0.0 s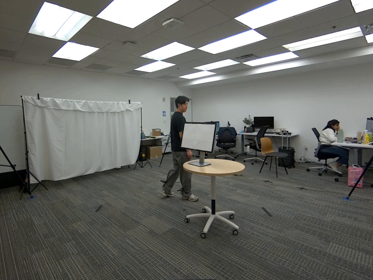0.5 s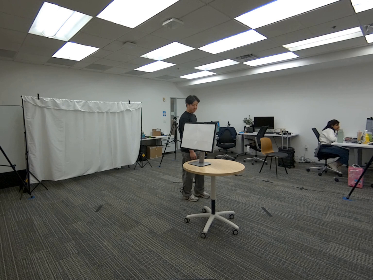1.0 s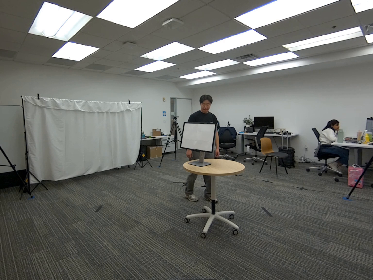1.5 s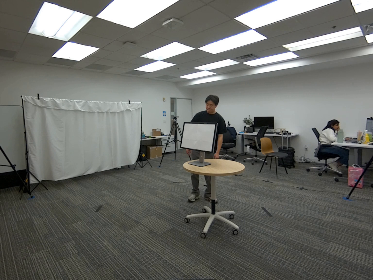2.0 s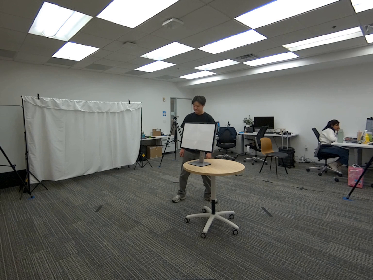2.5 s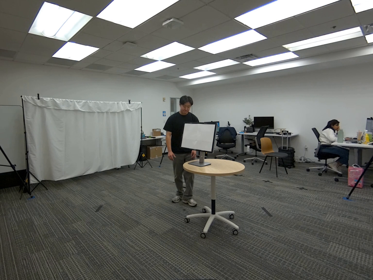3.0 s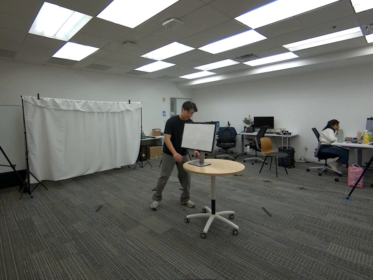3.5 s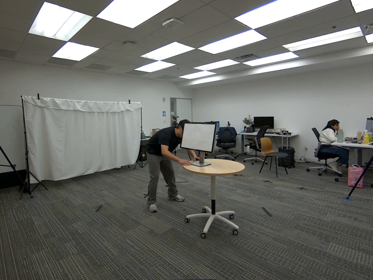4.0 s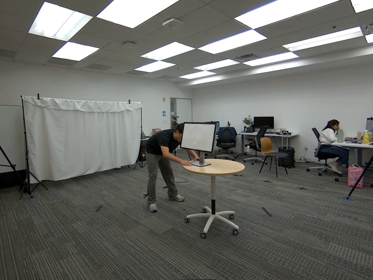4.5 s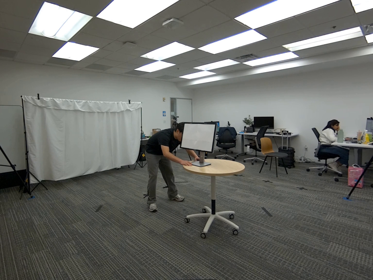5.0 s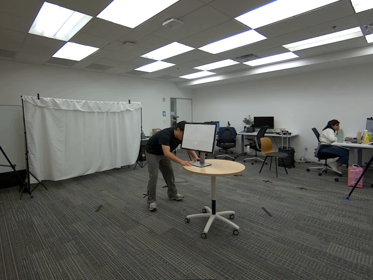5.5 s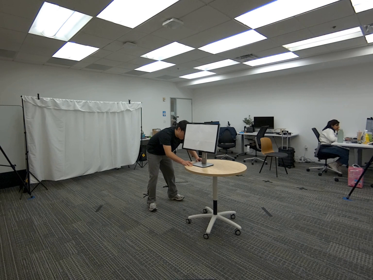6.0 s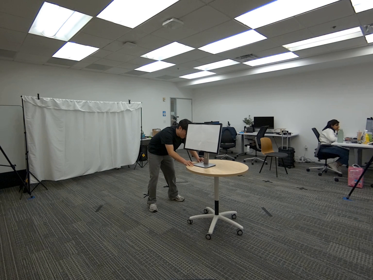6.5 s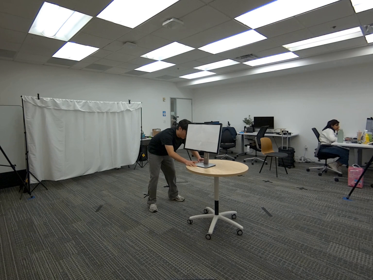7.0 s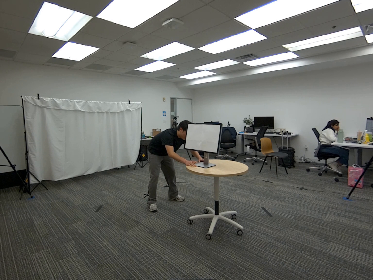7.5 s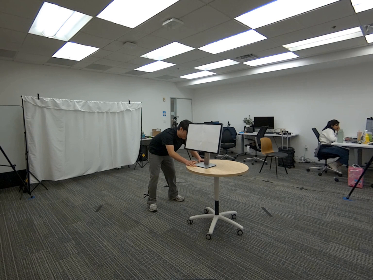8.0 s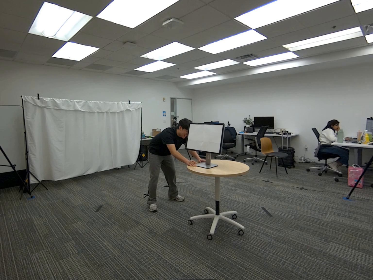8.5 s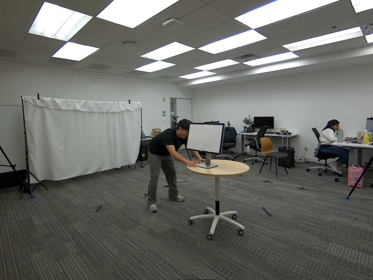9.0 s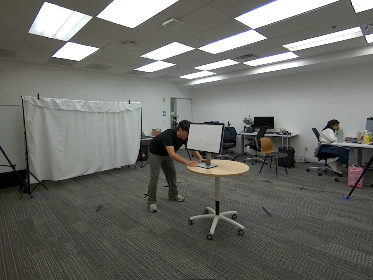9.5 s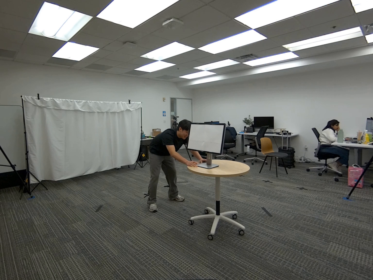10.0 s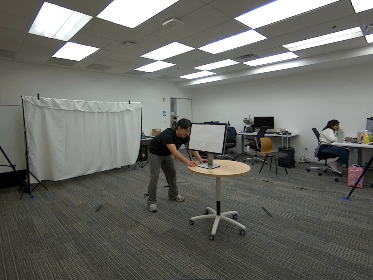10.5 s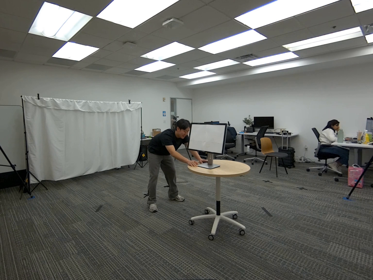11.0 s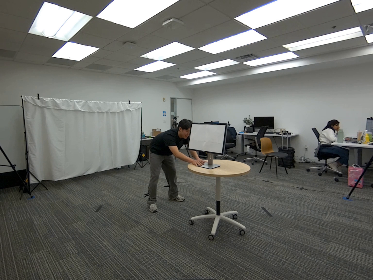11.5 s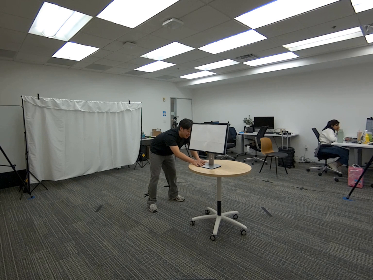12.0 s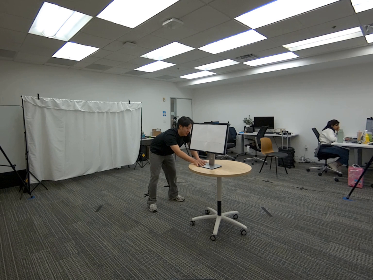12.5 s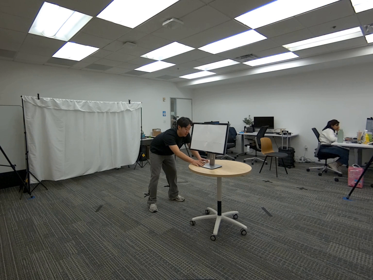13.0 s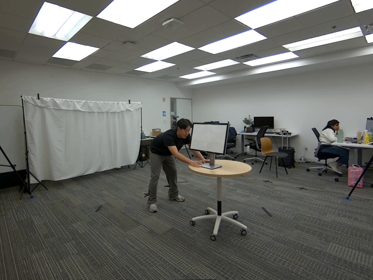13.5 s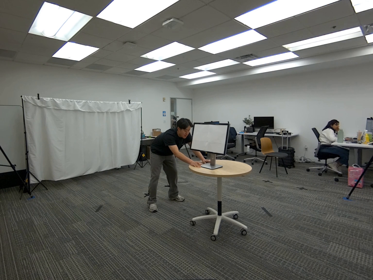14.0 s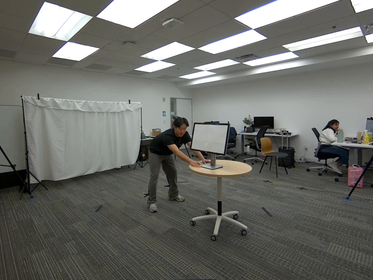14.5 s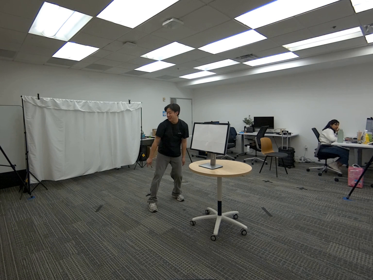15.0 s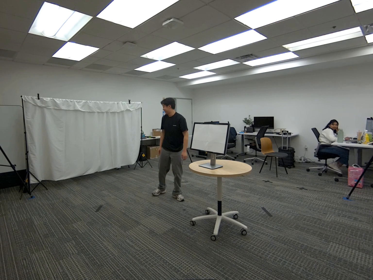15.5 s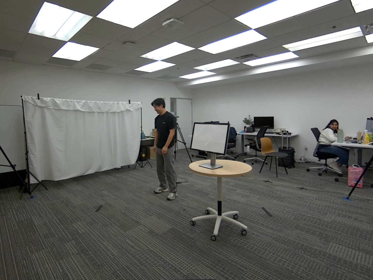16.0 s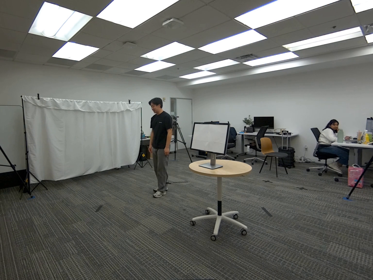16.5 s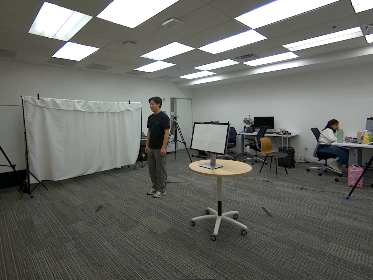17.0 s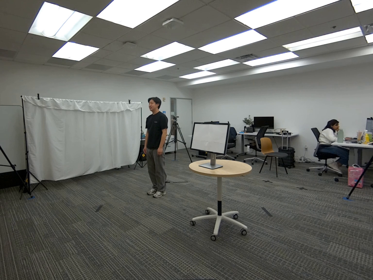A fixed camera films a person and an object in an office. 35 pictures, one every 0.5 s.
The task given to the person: Walk over to the round table and push the monitor away from you. Step away when complete.
